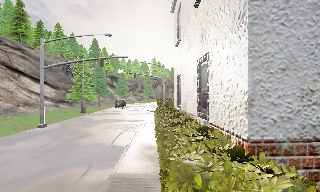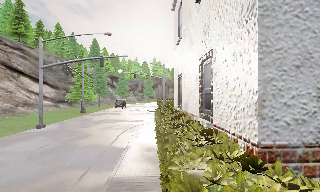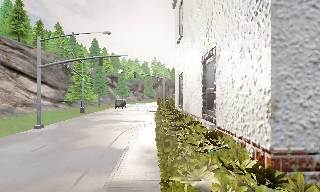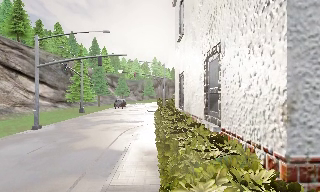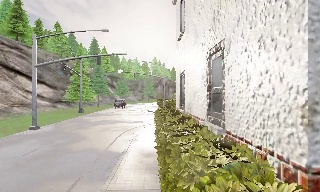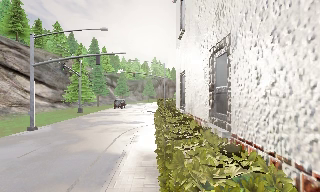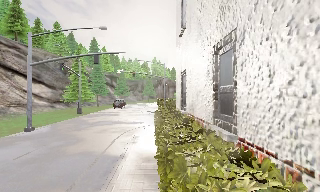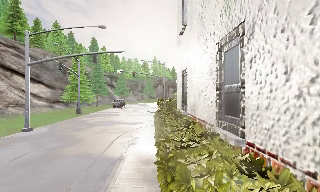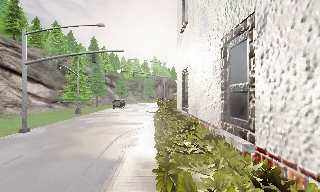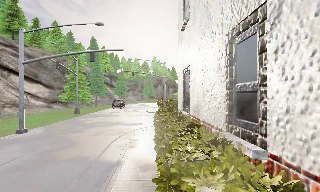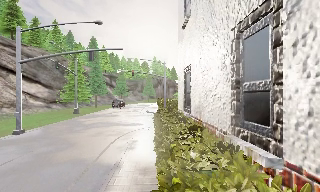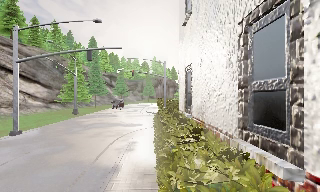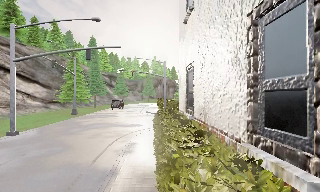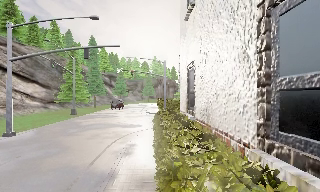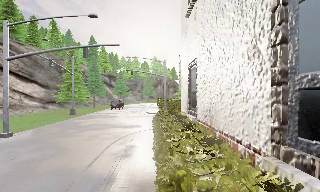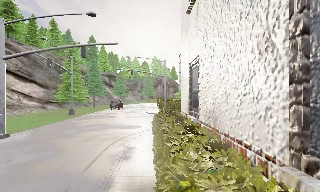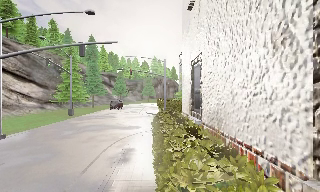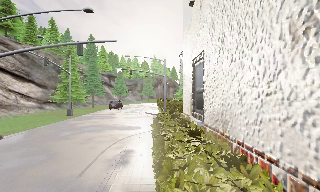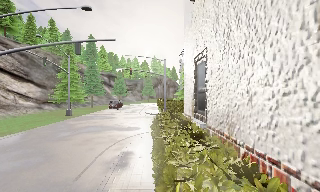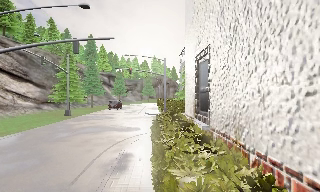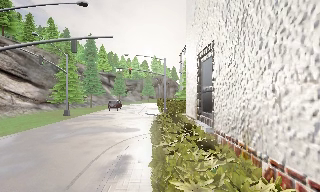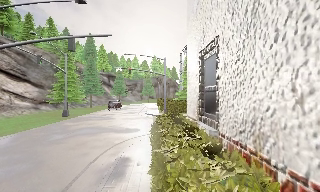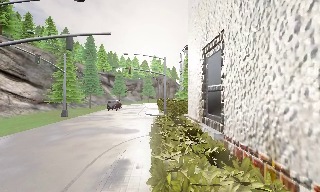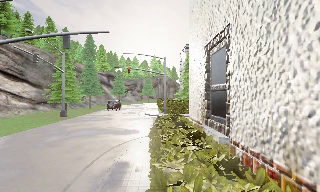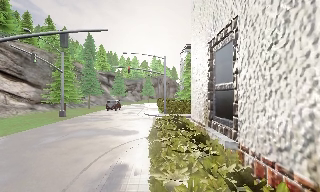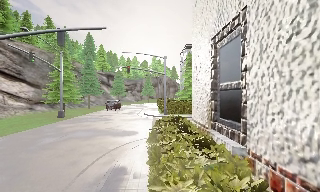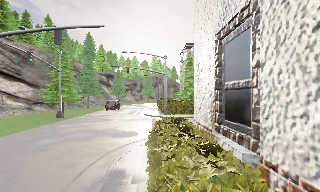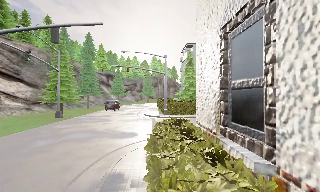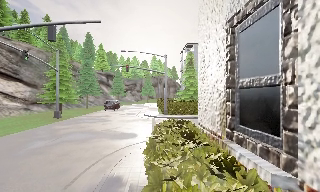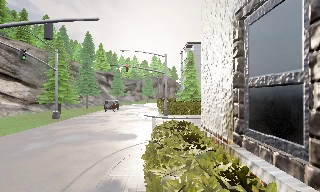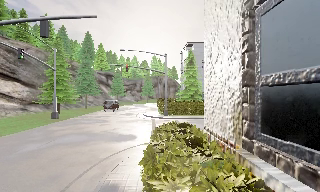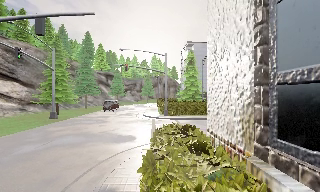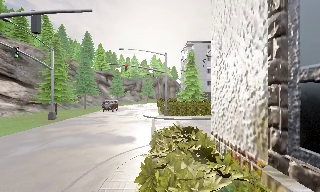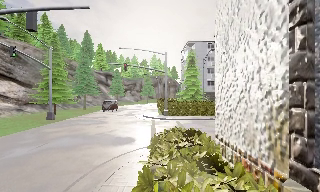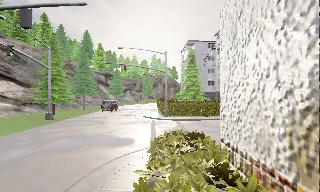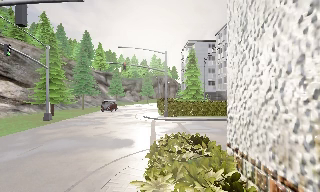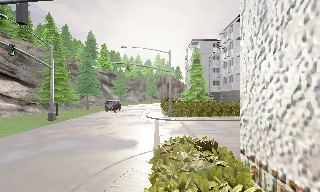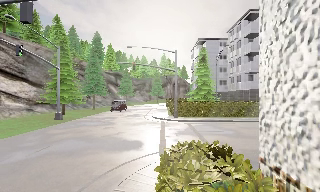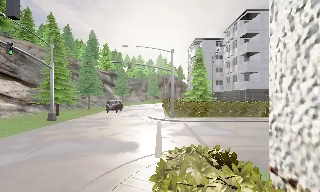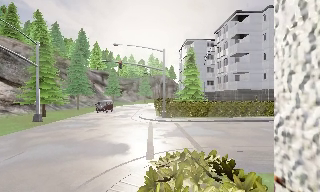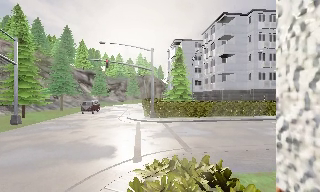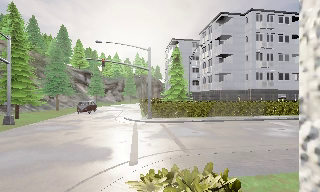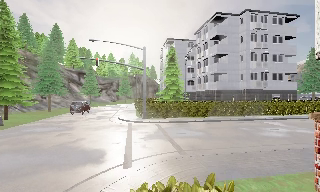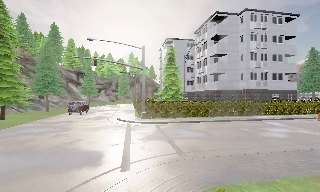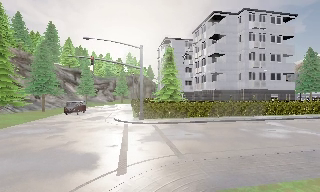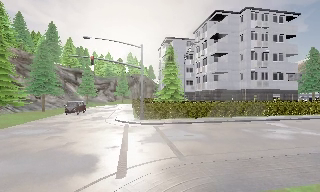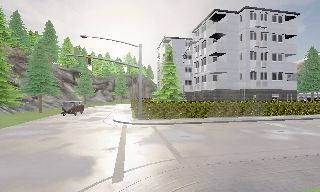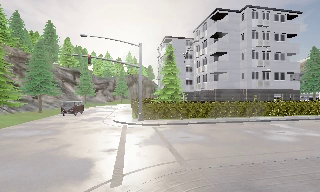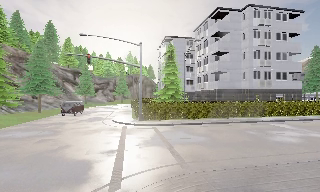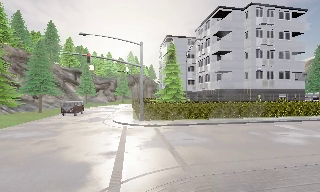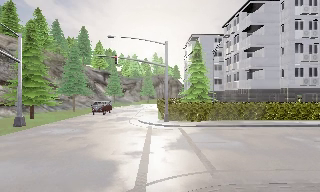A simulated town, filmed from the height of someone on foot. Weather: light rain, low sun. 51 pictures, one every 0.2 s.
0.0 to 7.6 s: The camera travels forward, about 9 m, so what stands in front looms larger.
7.6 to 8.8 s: The scene slides to the left, as the camera pans about 10 degrees to its right. It travels forward, about 1.5 m, so what stands in front looms larger.
8.8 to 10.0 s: The camera travels forward, about 1.5 m, so what stands in front looms larger.
The film runs forward here.
